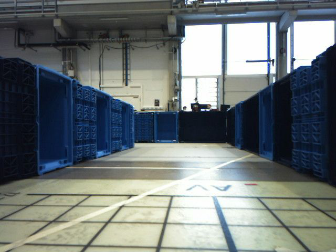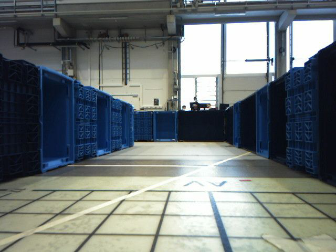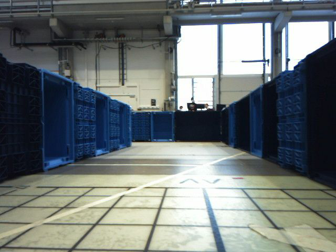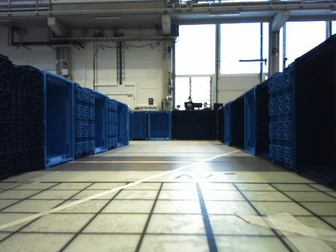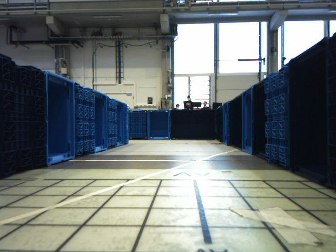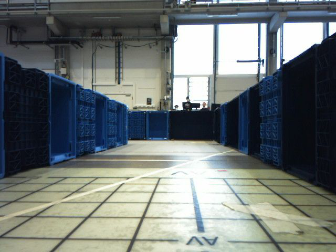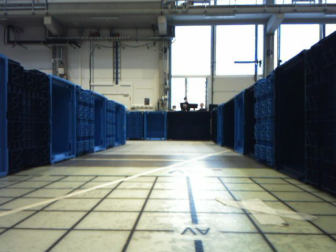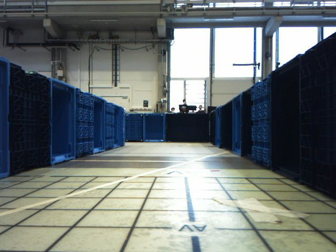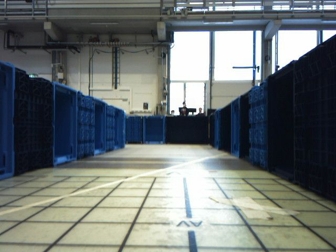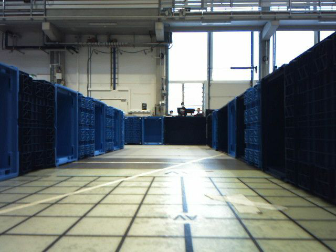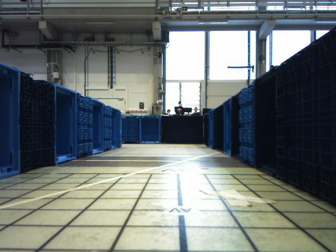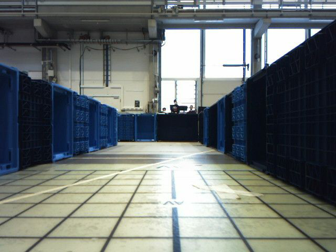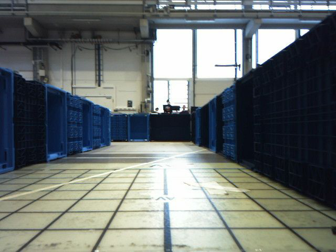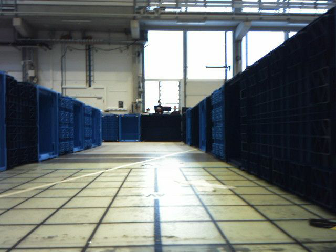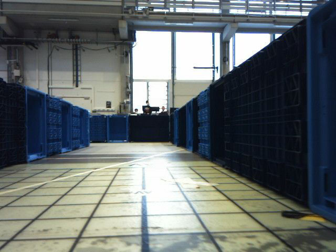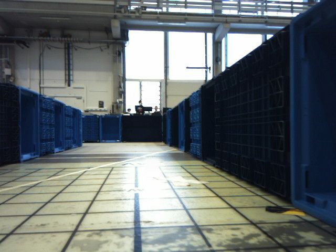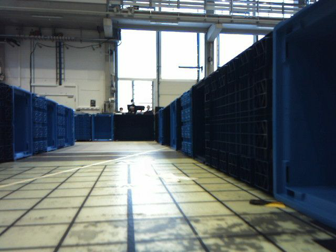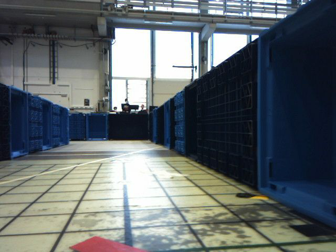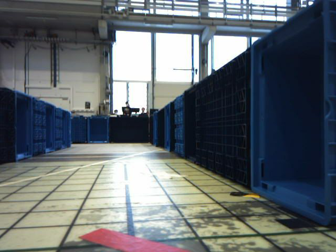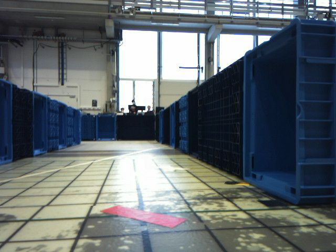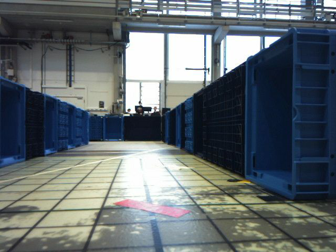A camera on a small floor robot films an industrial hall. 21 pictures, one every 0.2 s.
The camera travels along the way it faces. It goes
backward.
0.0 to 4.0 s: The camera swings to its right by about 15 degrees, and the scene slides to the left. It travels backward, about 0.8 m, so what stands in front gets smaller.
The film runs backward here.
